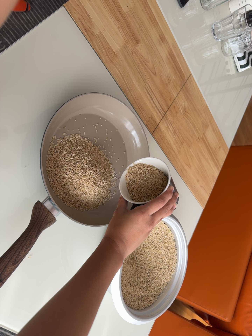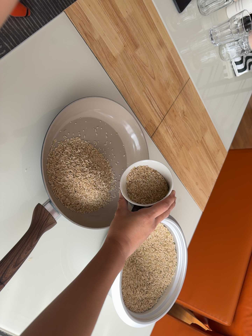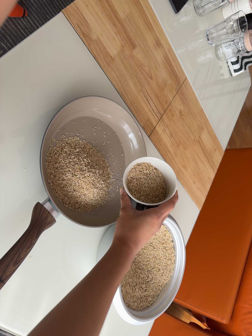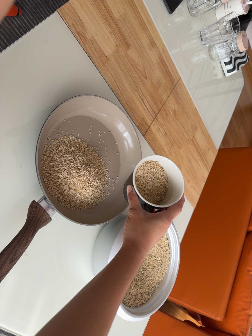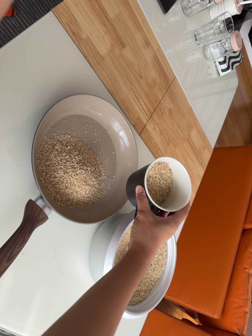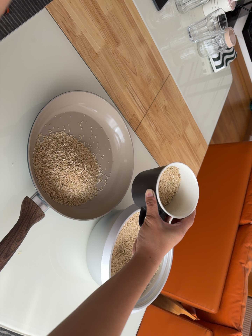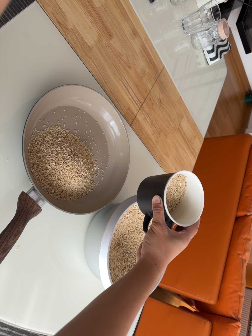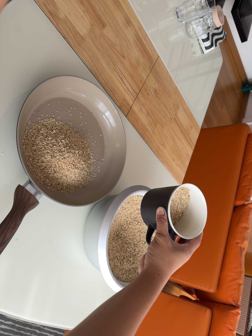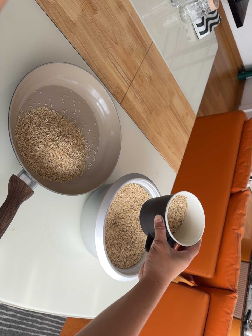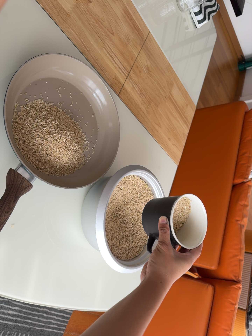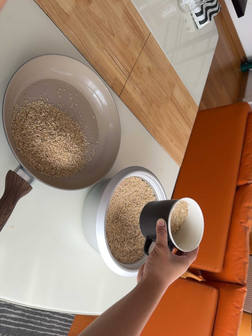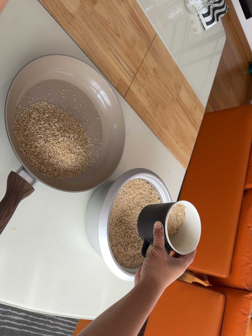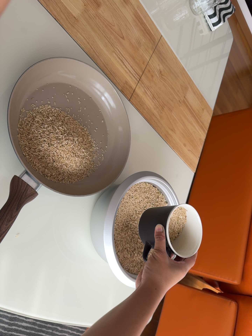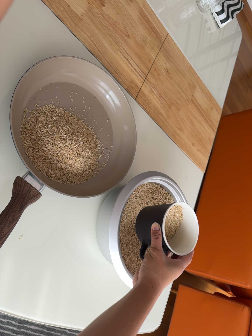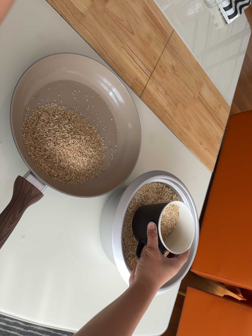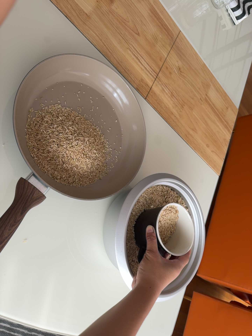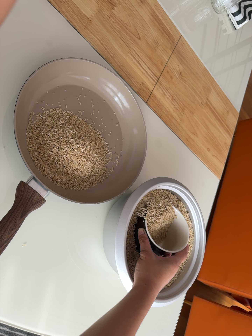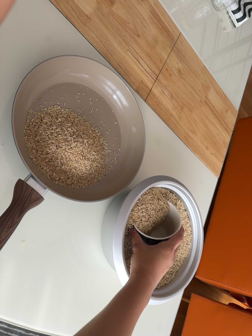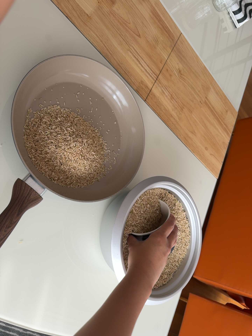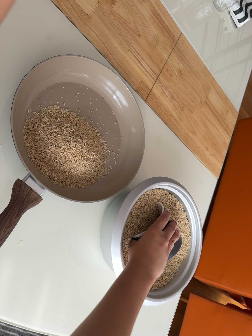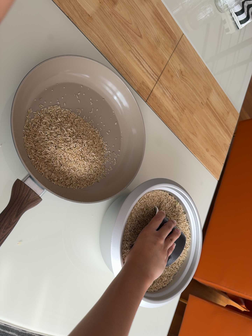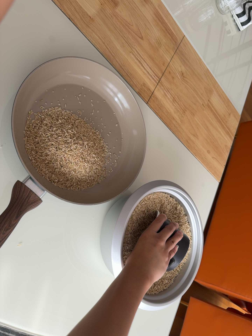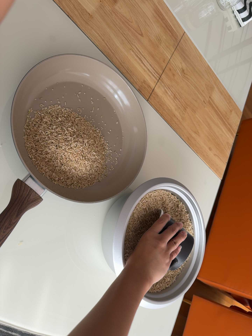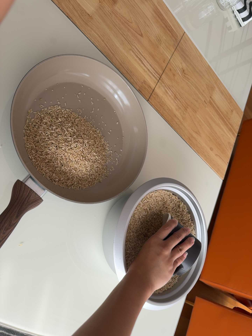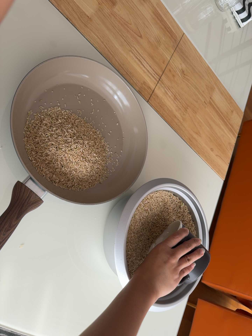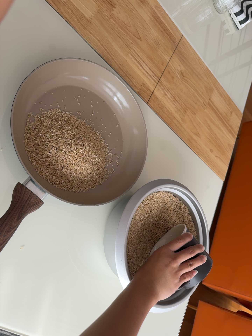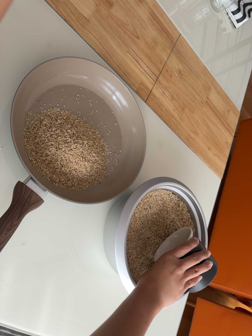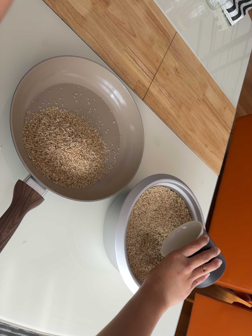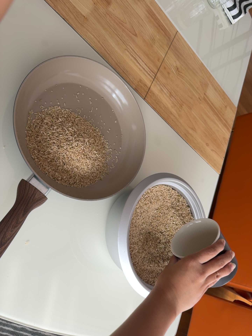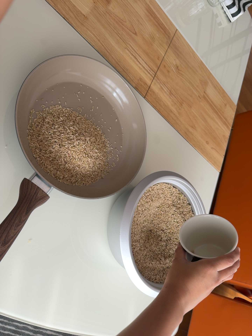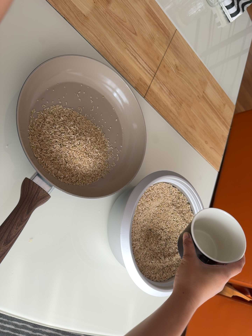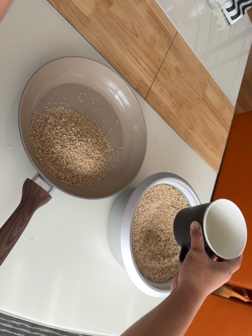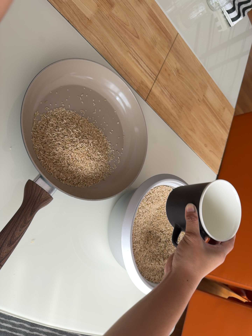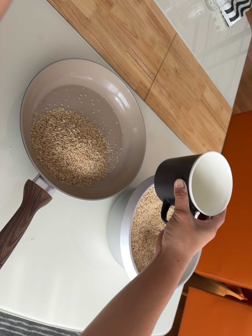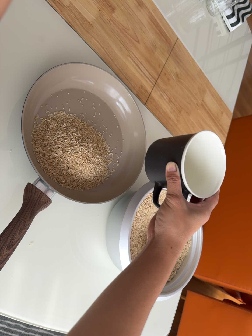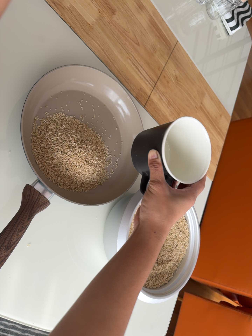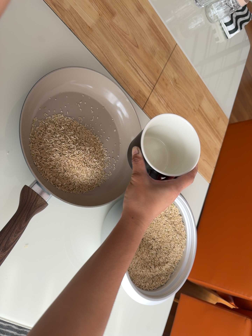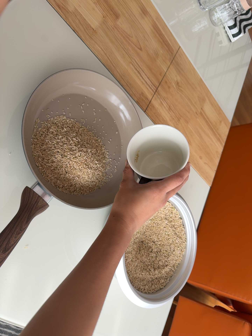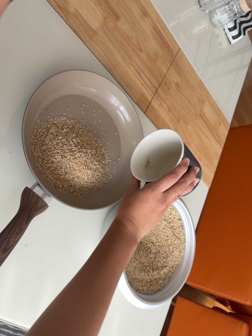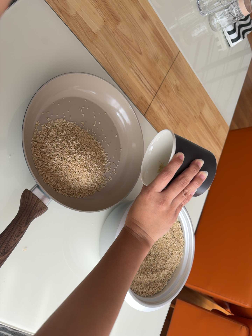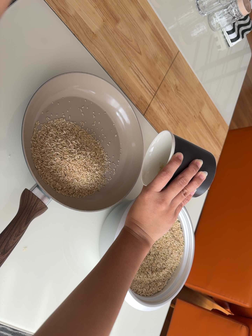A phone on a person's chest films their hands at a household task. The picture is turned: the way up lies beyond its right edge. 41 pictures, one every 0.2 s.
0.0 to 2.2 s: The camera travels toward the bottom of its view, about 6 cm, so close, fixed things drift upward.
2.2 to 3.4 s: The camera travels forward, about 6 cm, so what stands in front looms larger.
3.4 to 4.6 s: The camera keeps its place and its aim.
4.6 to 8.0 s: The camera shifts only a little, or ends up much as it began.
The film runs backward here.
